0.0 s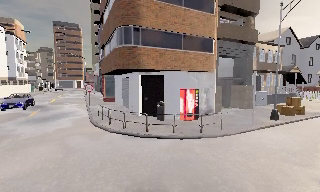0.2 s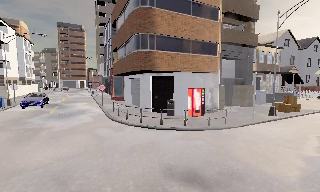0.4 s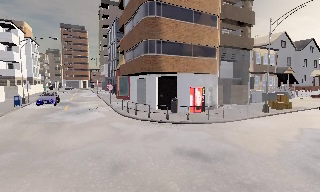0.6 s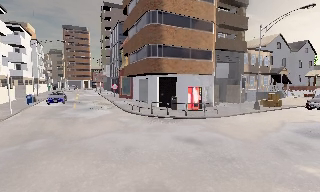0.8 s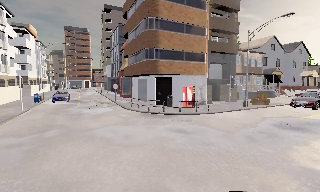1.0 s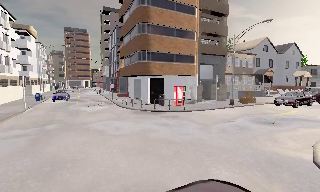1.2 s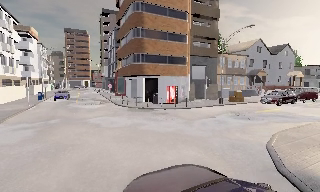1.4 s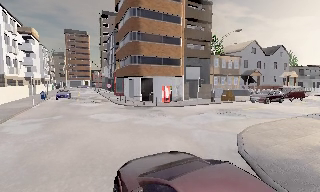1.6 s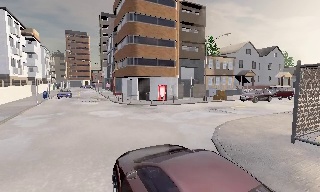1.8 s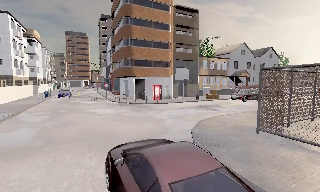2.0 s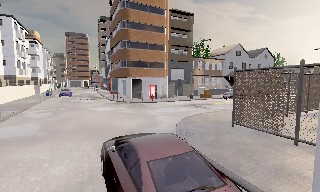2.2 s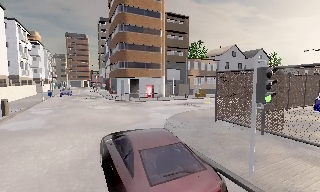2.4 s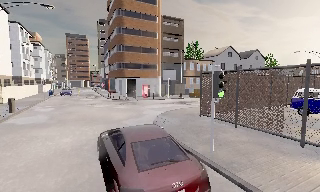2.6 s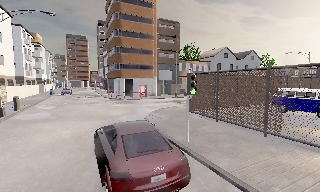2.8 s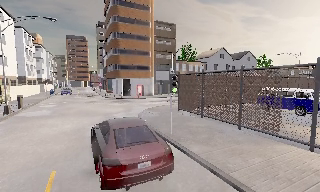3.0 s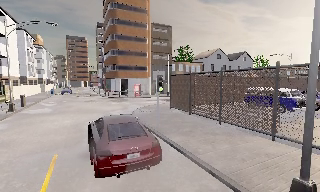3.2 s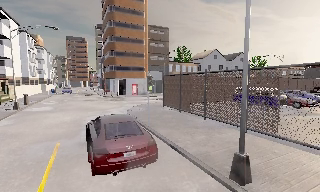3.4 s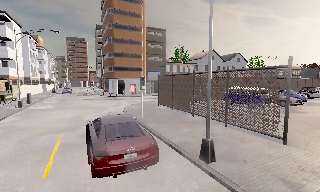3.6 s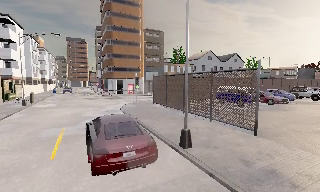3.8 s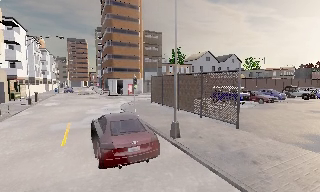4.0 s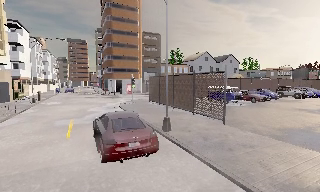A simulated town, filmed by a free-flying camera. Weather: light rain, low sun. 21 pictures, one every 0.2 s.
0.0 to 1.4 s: The camera travels backward, about 9 m, so what stands in front gets smaller.
1.4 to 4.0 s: The camera travels backward and to its right, about 16 m, so what stands in front gets smaller.
The film runs backward here.
